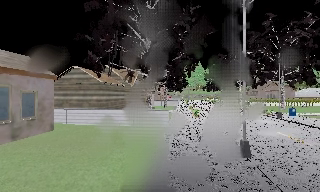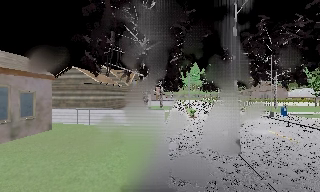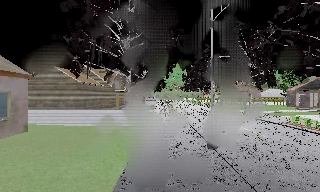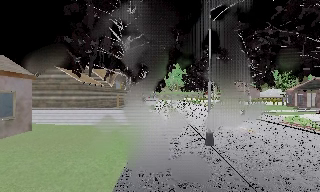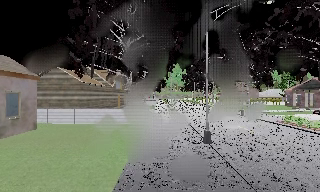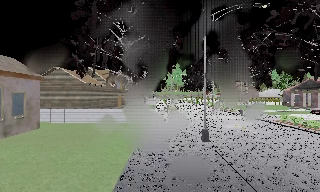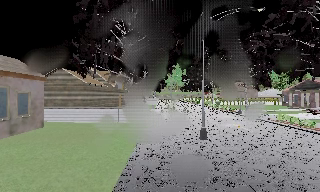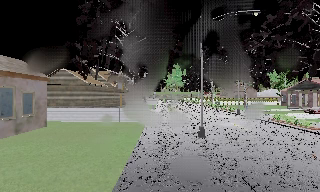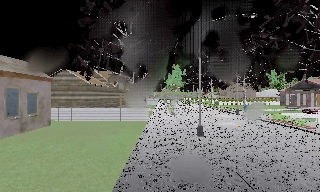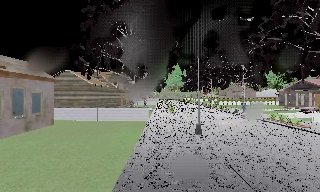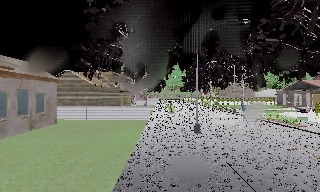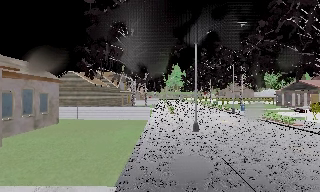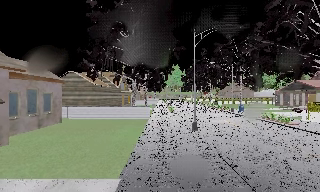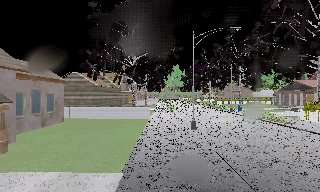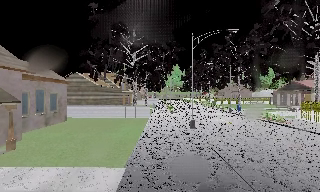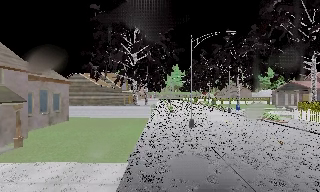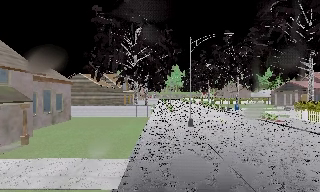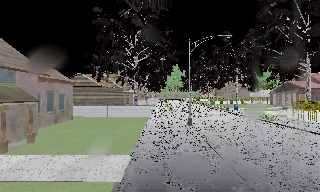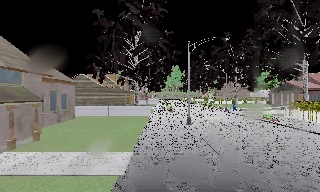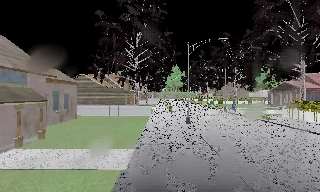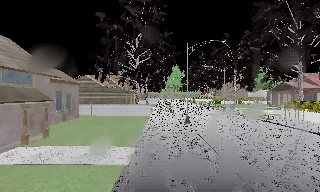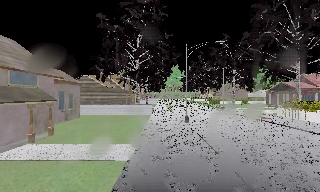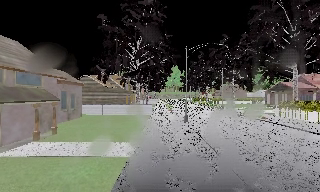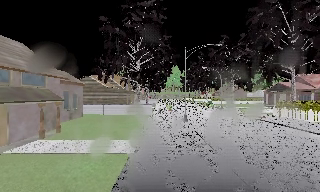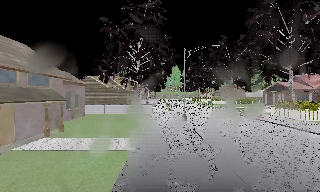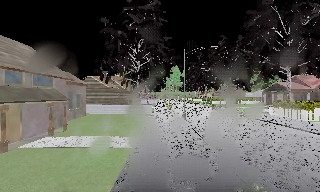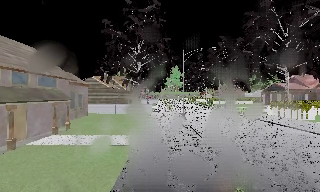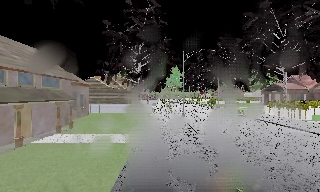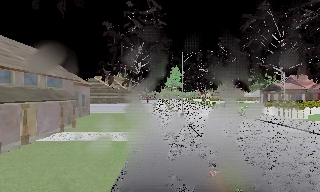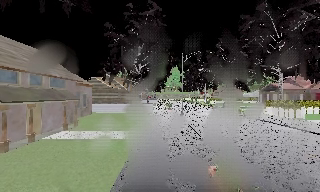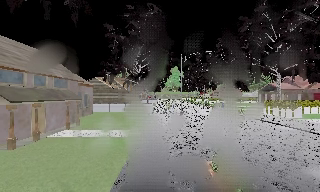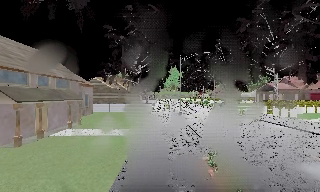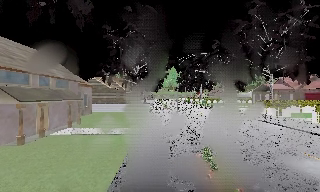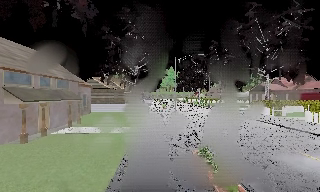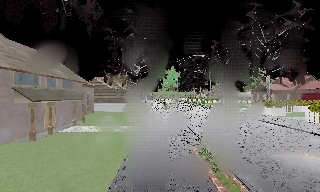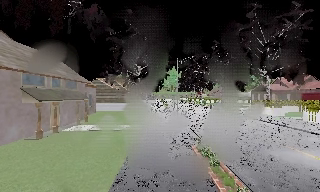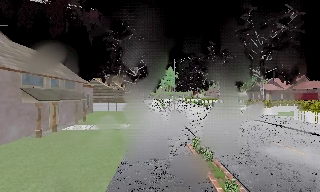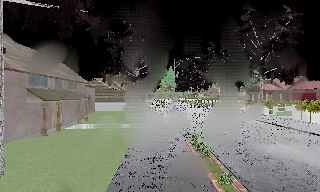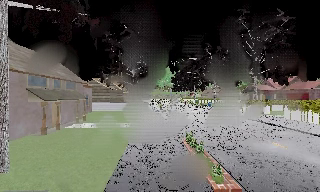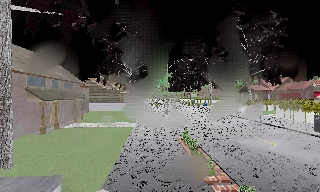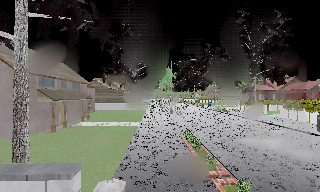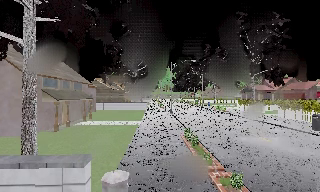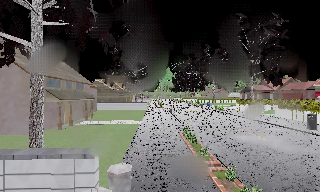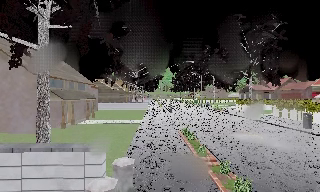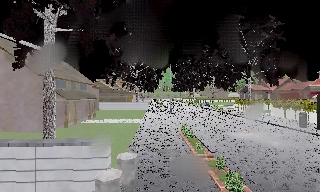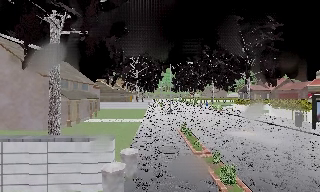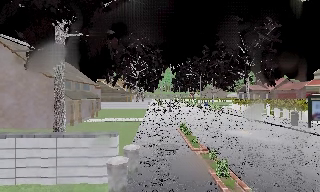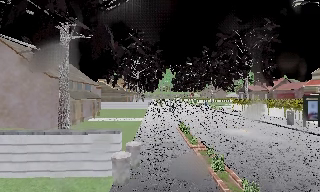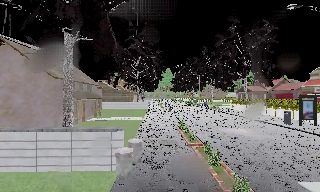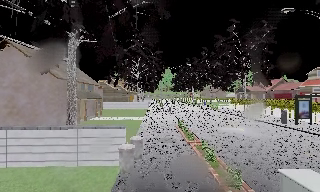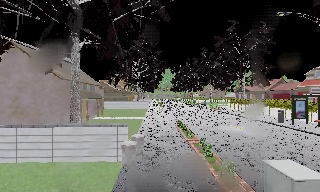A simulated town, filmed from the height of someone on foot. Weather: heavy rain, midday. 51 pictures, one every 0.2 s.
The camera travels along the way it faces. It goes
backward.
0.0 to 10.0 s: The camera pans to its right, which is clockwise from overhead, by about 10 degrees. It travels backward, about 19 m, so what stands in front gets smaller.
The film runs backward here.
